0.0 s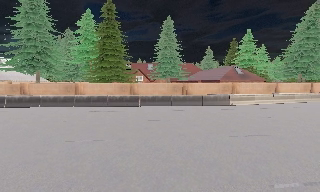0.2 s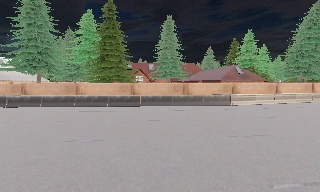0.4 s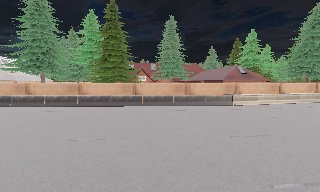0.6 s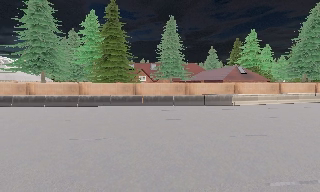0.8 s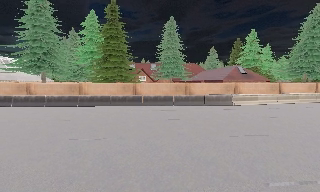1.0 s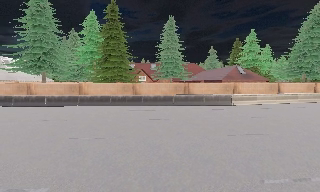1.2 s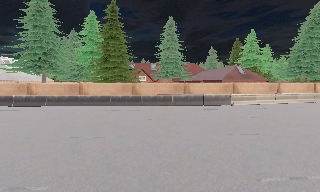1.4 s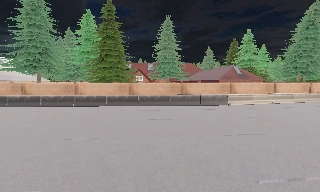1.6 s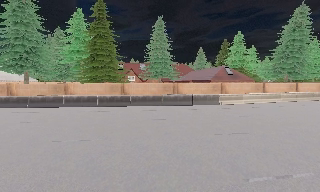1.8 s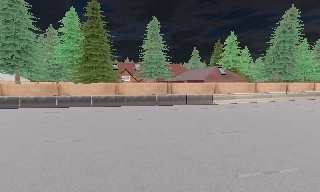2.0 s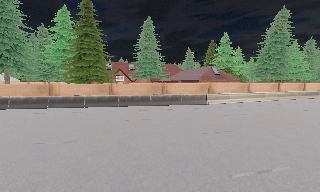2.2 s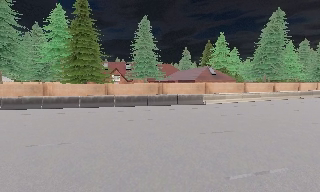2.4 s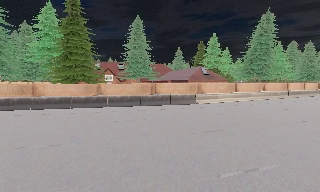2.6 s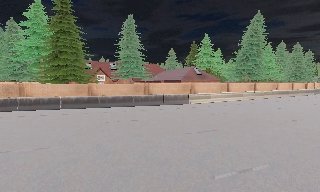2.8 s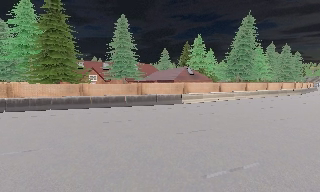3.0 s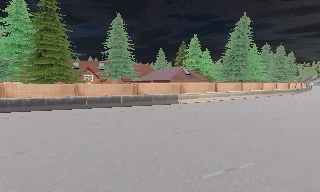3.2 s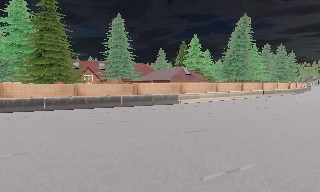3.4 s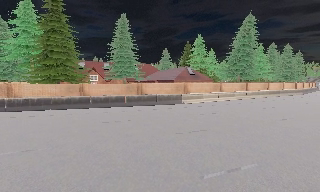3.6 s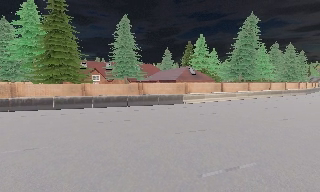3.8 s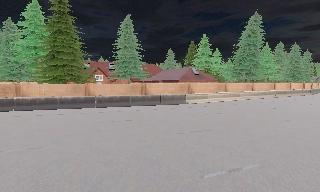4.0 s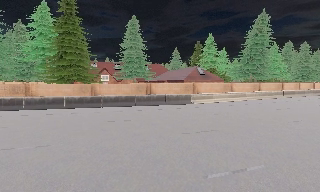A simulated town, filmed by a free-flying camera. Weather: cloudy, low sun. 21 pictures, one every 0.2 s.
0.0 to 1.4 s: The camera shifts only a little, or ends up much as it began.
1.4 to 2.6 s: The camera pans to its right, which is clockwise from overhead, by about 15 degrees.
2.6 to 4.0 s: The camera shifts only a little, or ends up much as it began.
The film runs backward here.
